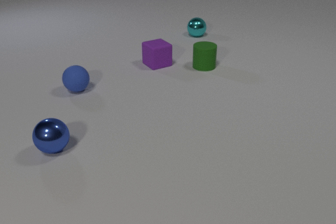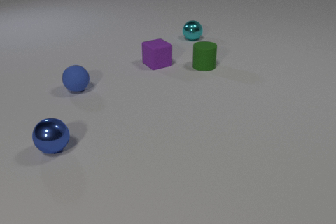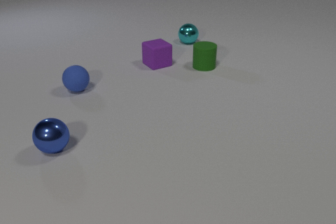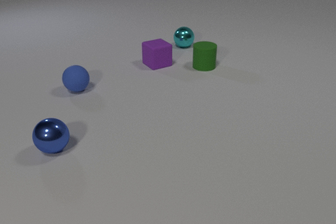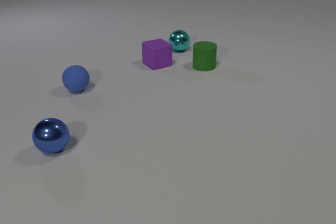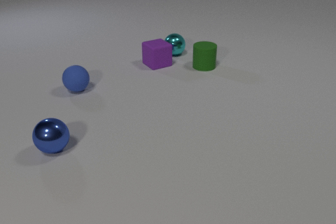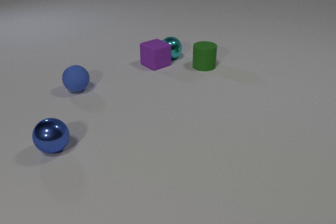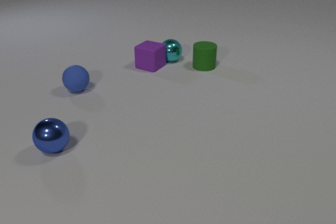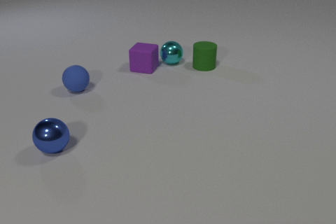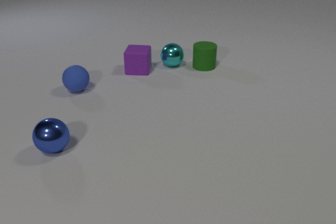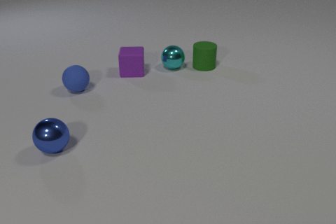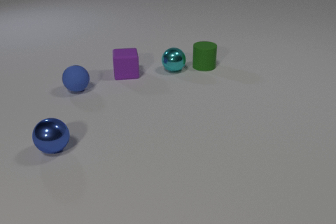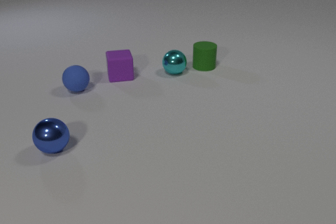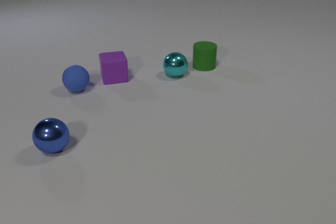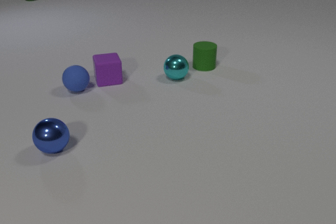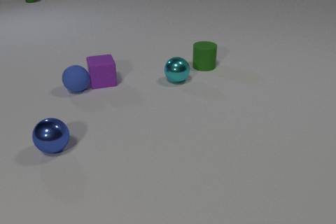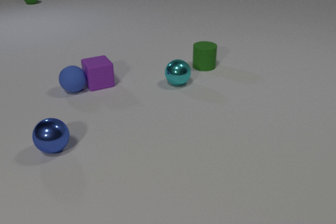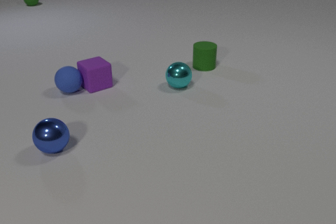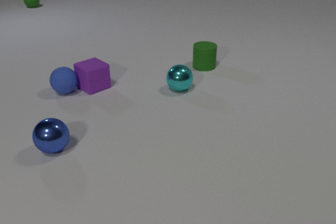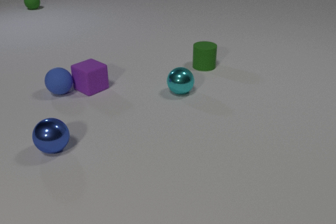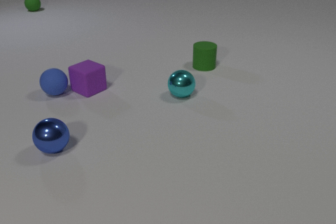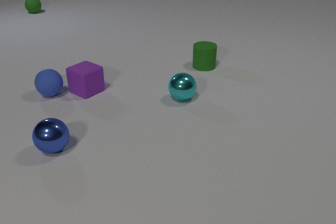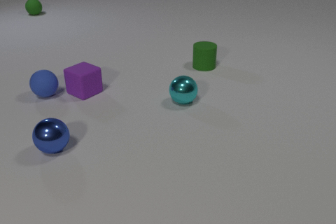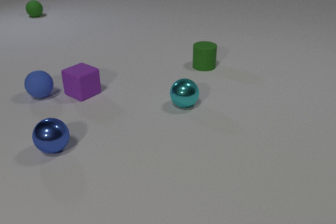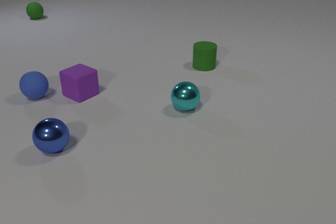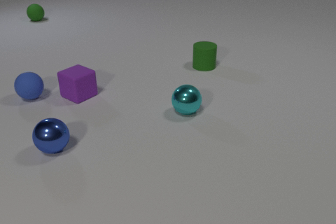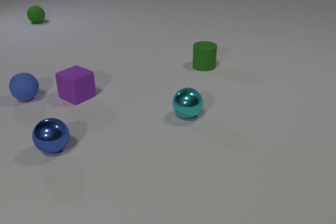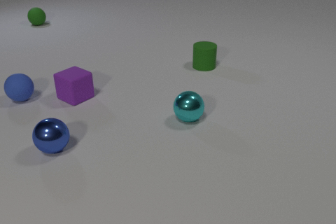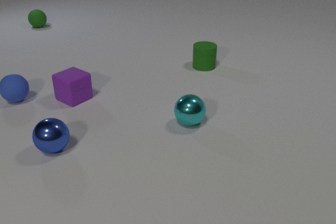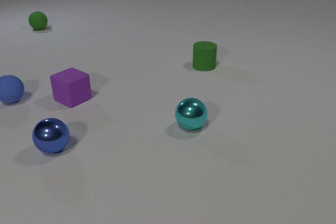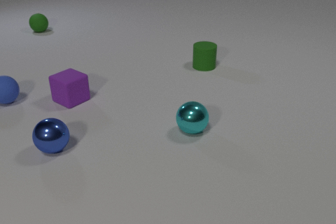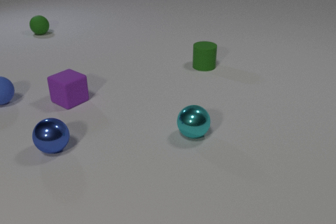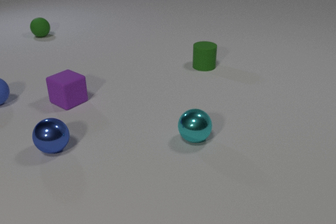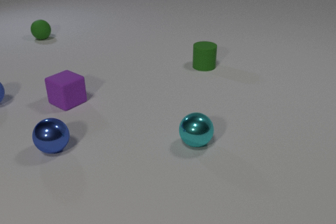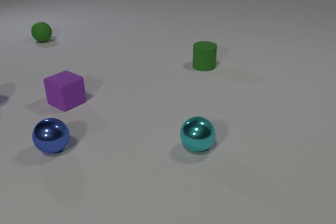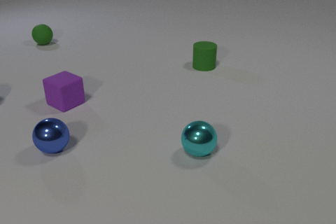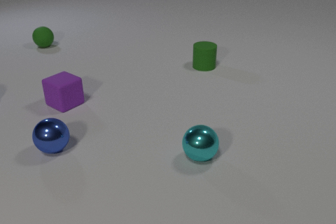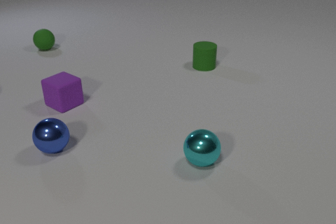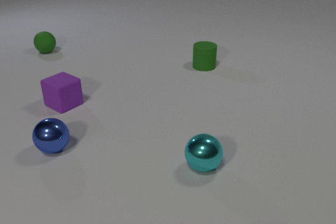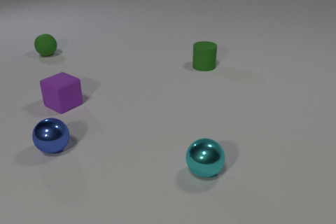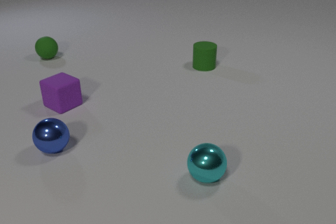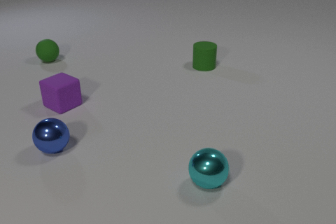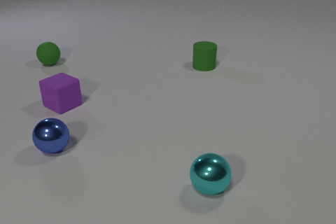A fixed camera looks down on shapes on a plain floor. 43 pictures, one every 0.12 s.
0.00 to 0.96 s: The cyan metal sphere rolls toward the camera. The purple rubber cube slides to the left and toward the camera, spins so that its near face slides to the right, counterclockwise seen from above. The cyan metal sphere and the purple rubber cube collide.
0.96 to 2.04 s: The cyan metal sphere rolls toward the camera. The purple rubber cube slides to the left and toward the camera, spins so that its near face slides to the right, counterclockwise seen from above. The blue rubber sphere rolls to the left. The green rubber sphere comes in at the top edge, rolls toward the camera. The purple rubber cube and the blue rubber sphere collide.
2.04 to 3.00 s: The cyan metal sphere rolls toward the camera. The purple rubber cube slides toward the camera and to the left. The blue rubber sphere rolls to the left. The green rubber sphere rolls toward the camera.
3.00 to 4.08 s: The cyan metal sphere rolls toward the camera. The purple rubber cube slides toward the camera and to the left. The blue rubber sphere rolls to the left, leaves at the left edge. The green rubber sphere rolls toward the camera.
4.08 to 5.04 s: The cyan metal sphere rolls toward the camera. The green rubber sphere rolls toward the camera.
How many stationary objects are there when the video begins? 4.
What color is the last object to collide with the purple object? blue.
Are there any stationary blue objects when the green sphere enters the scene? yes.
